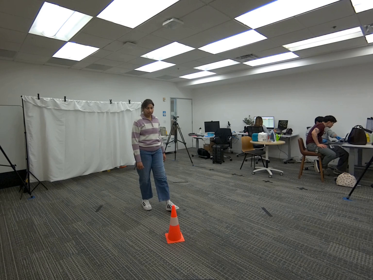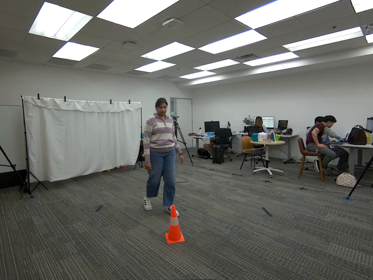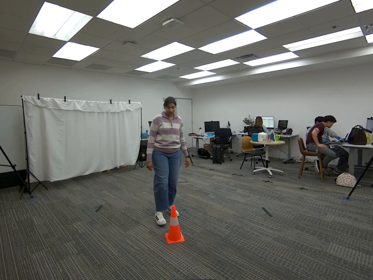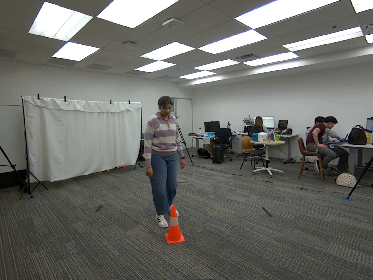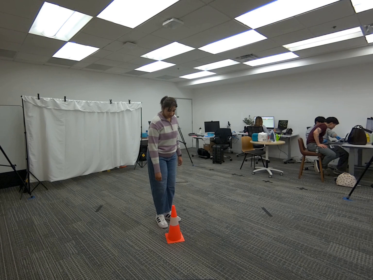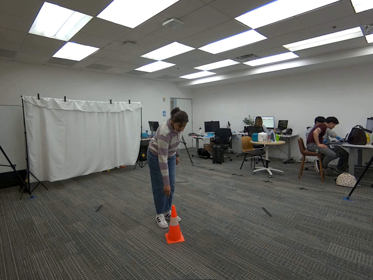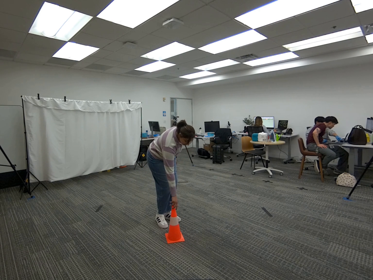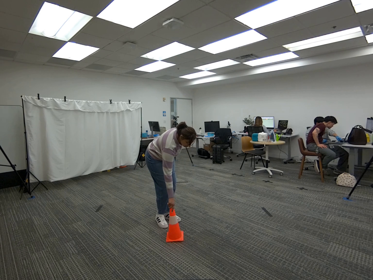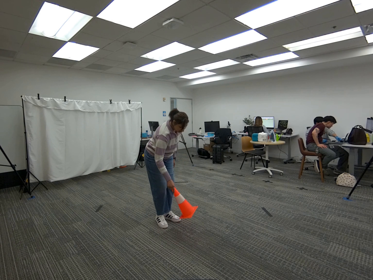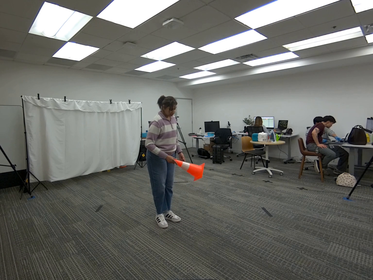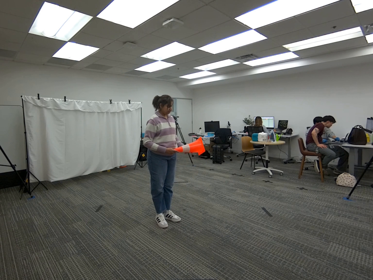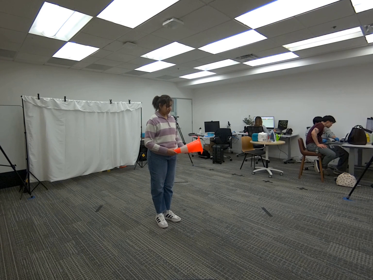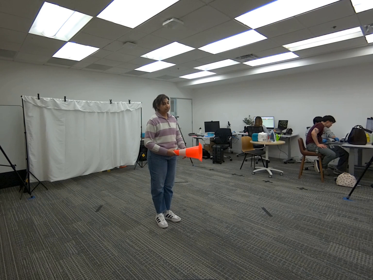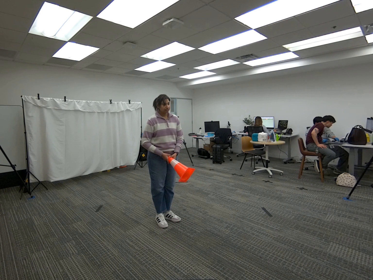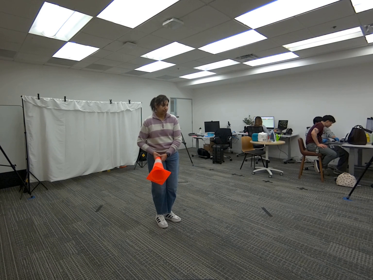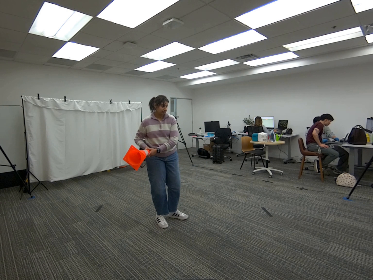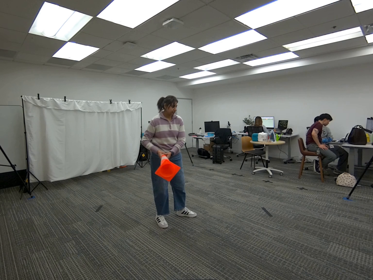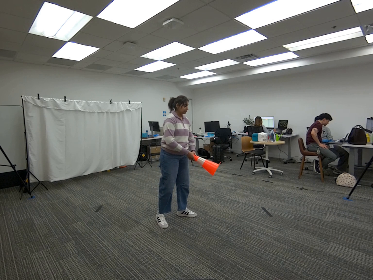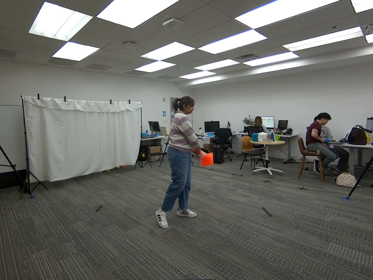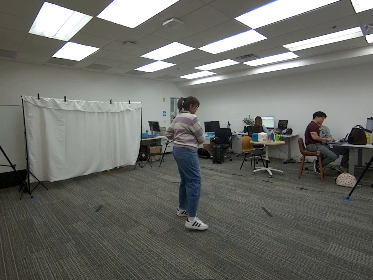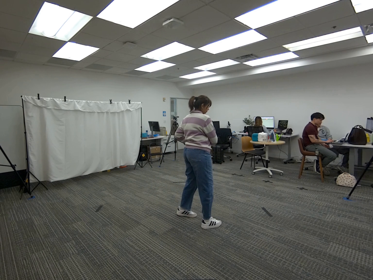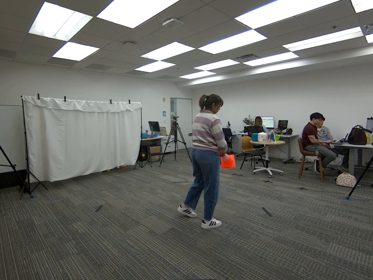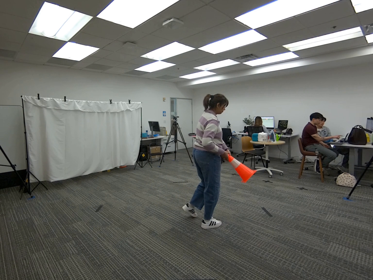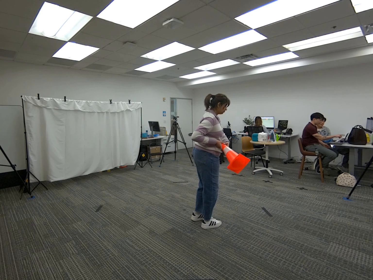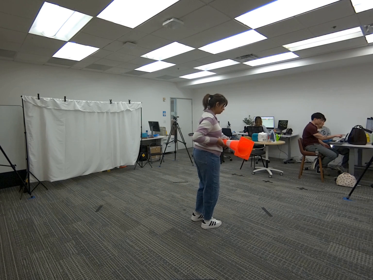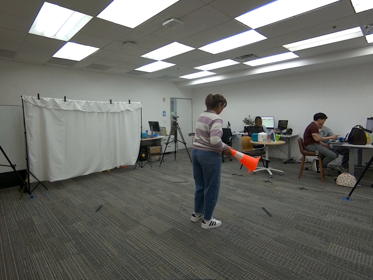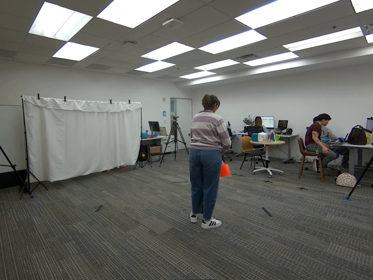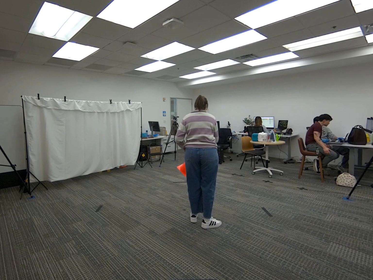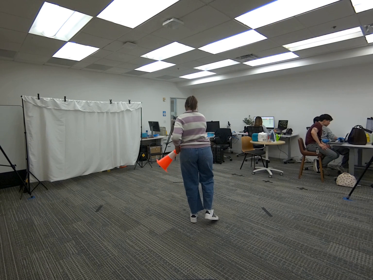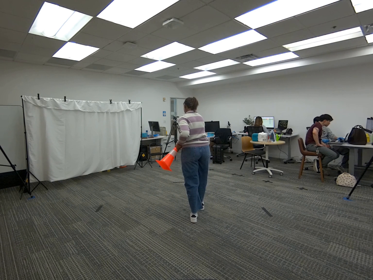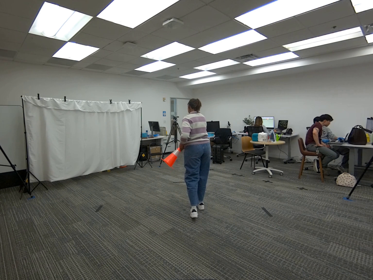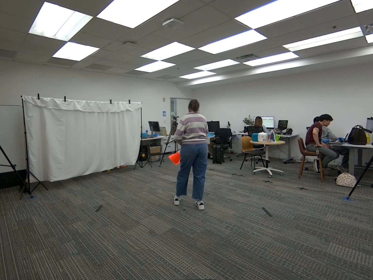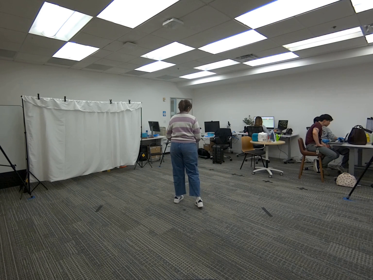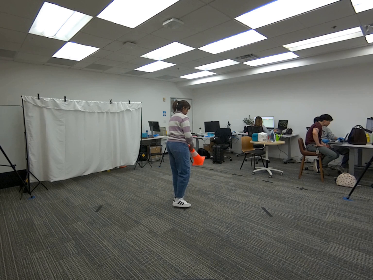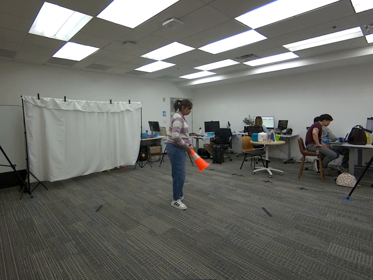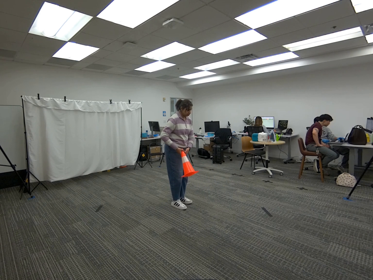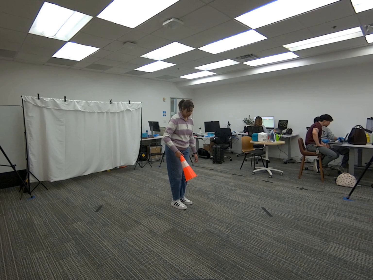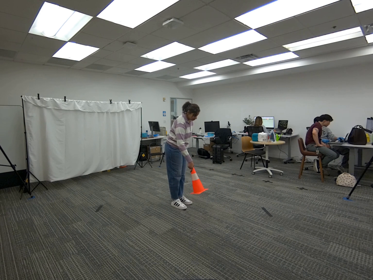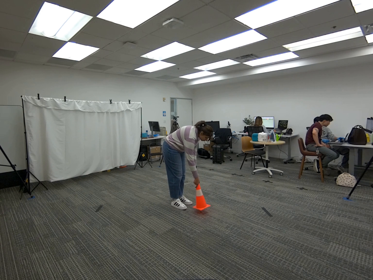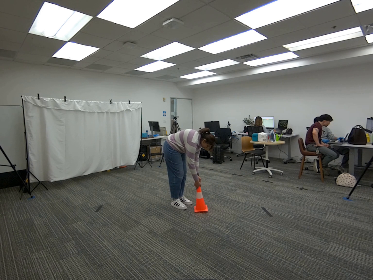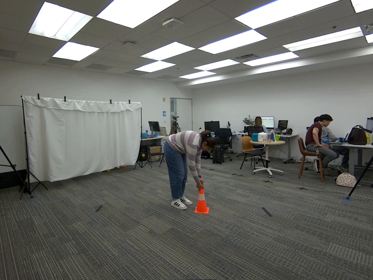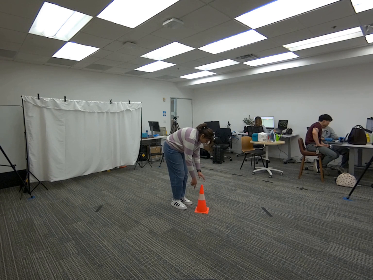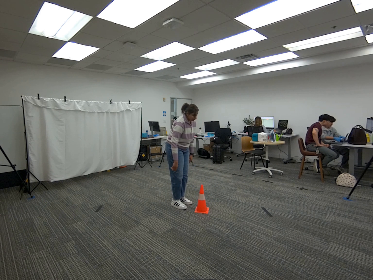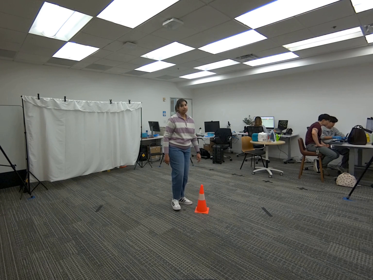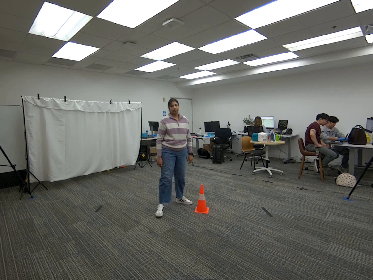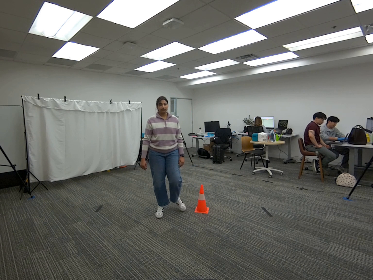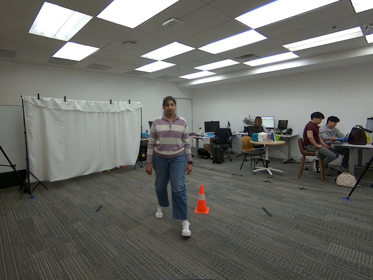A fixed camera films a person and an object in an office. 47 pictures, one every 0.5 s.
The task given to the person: Walk over to the traffic cone, pick up the cone with both hands, and proceed to swing the cone from side to side. Place cone back on the ground when finish.
